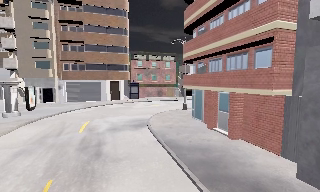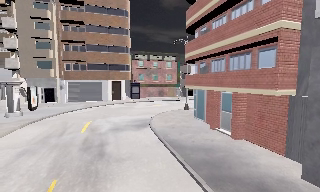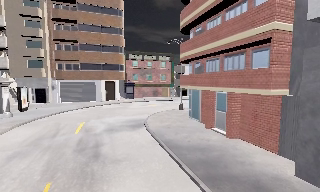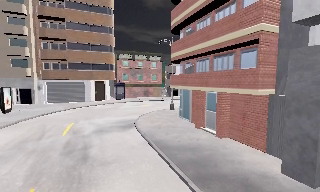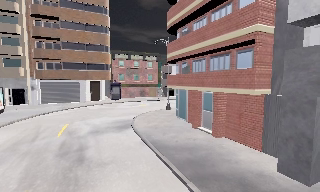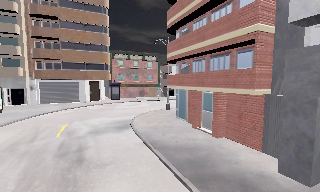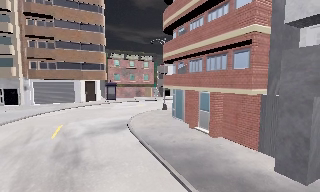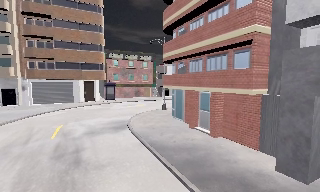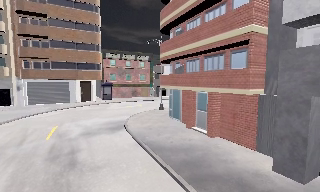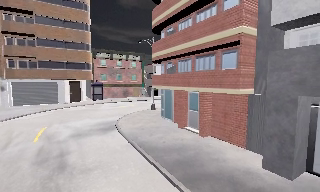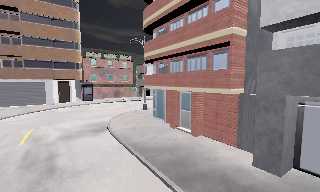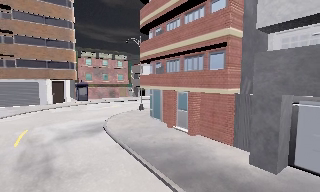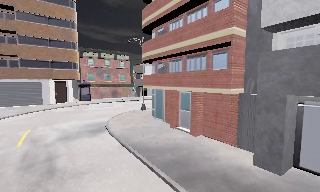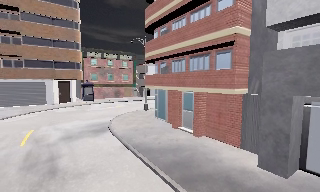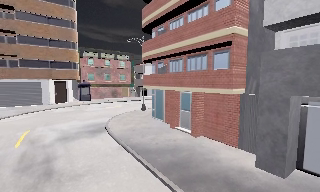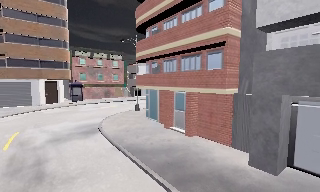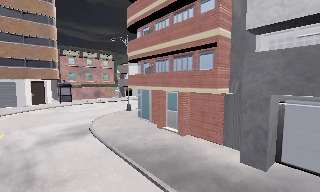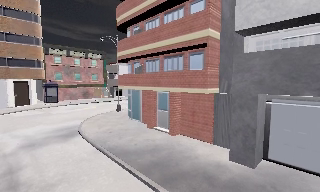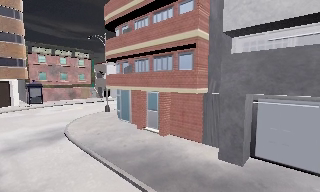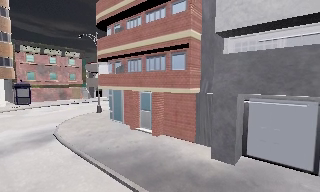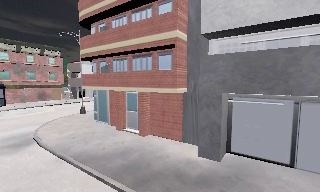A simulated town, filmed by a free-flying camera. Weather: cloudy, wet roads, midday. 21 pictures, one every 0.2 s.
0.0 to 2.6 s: The scene slides to the left, as the camera pans about 15 degrees to its right. It travels to its left, about 0.5 m.
2.6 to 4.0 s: The camera swings to its right by about 20 degrees, and the scene slides to the left.
The film runs forward here.
